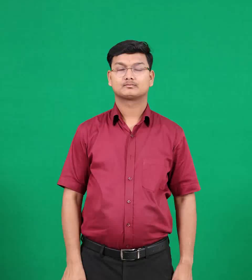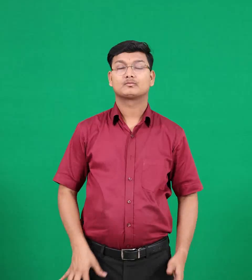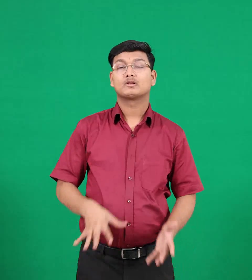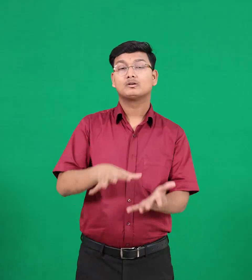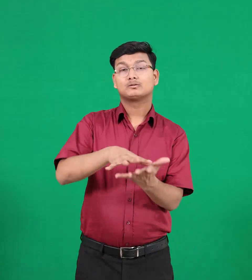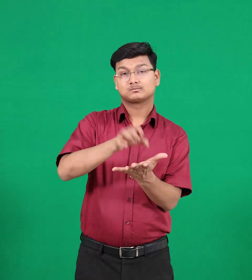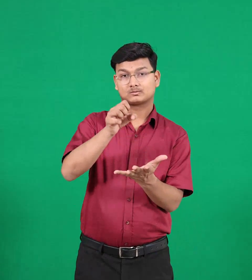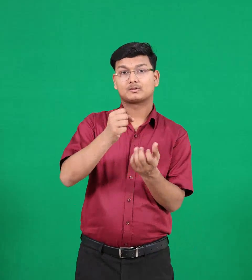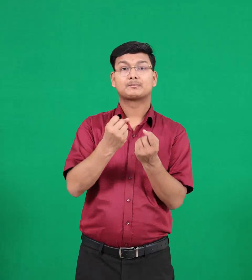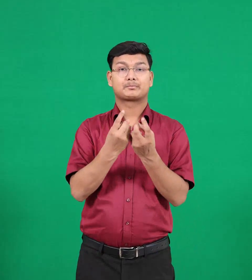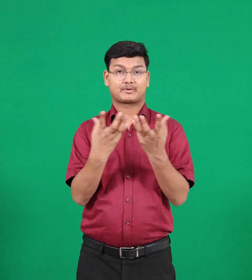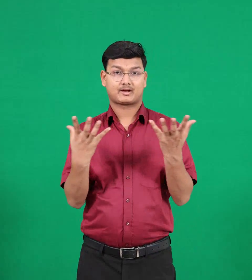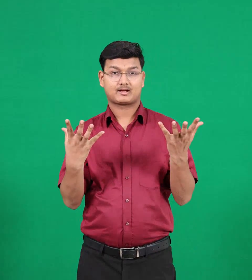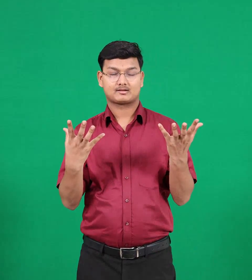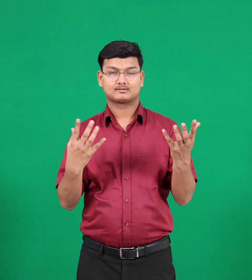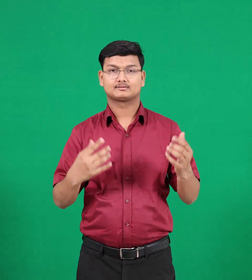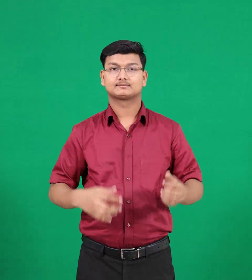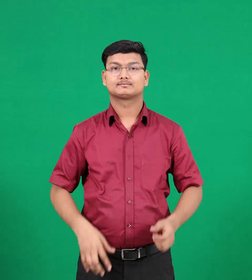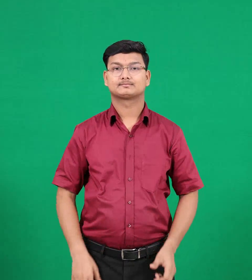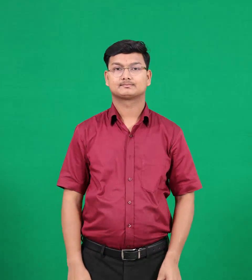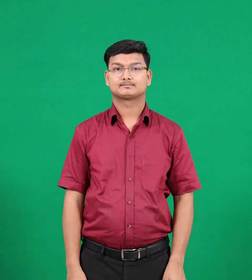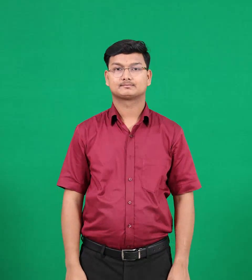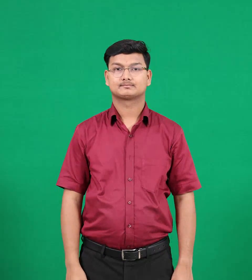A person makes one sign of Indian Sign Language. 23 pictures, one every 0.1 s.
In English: copies
